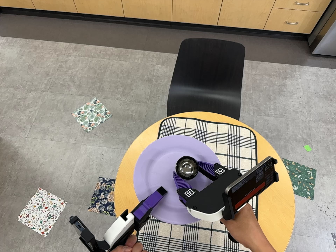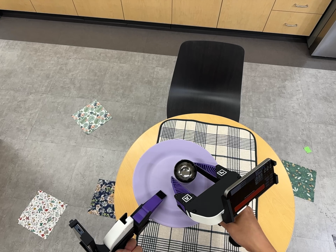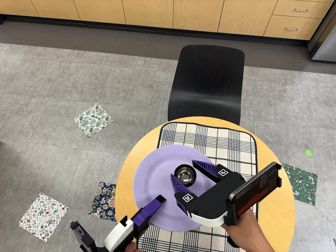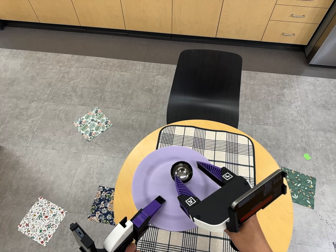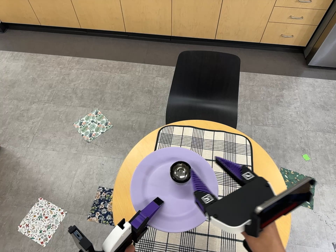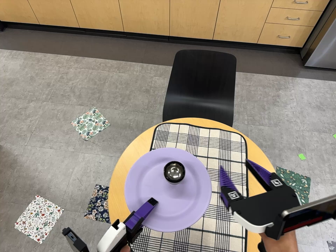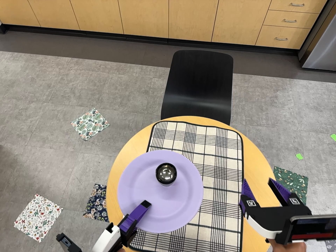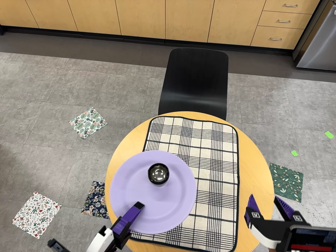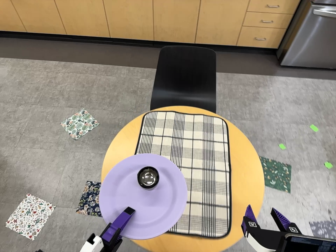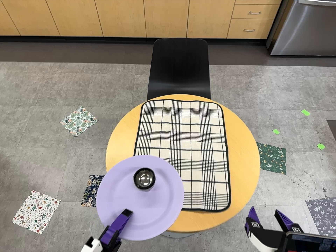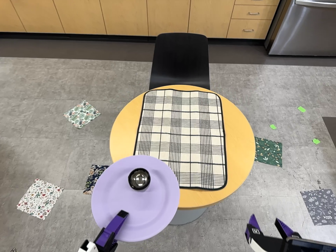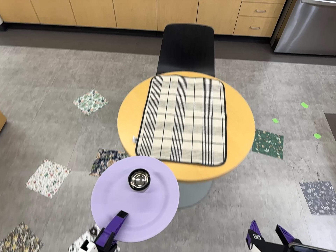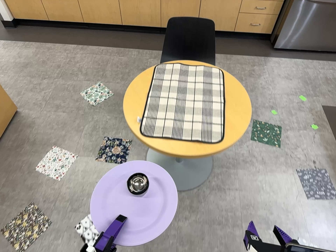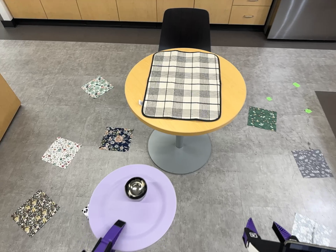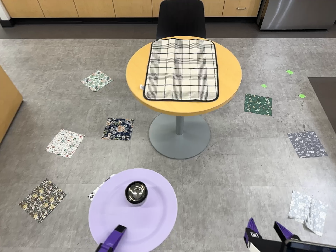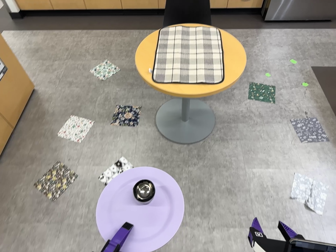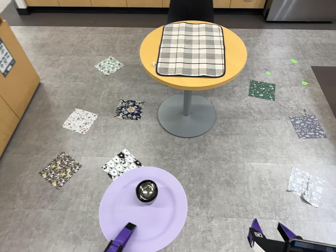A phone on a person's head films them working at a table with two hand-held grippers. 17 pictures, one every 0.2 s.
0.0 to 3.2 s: The camera travels toward the bottom of its view and backward, about 120 cm, so close, fixed things drift upward. Its aim tips toward the top of its view by about 10 degrees.
The film runs backward here.
